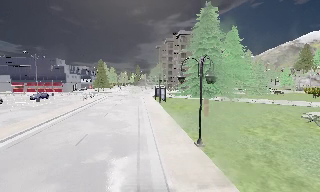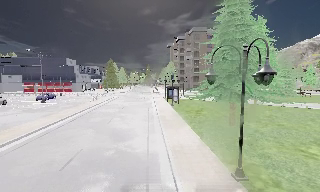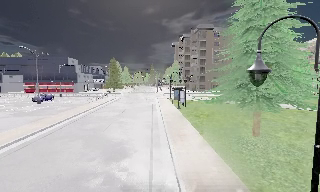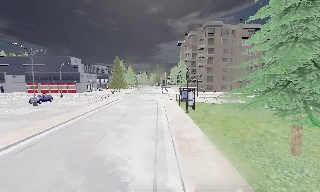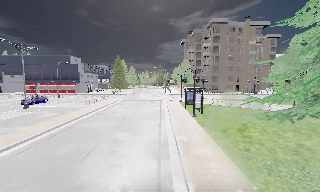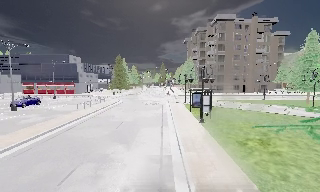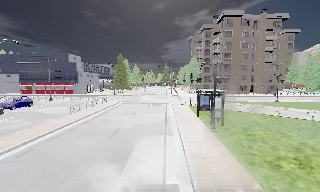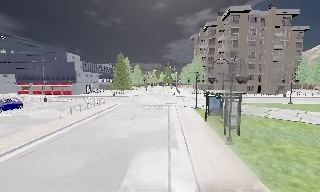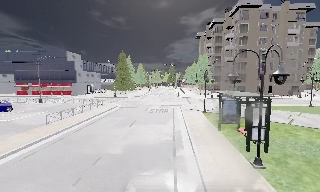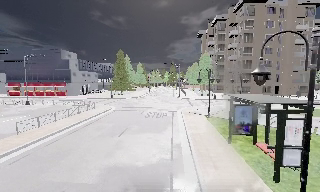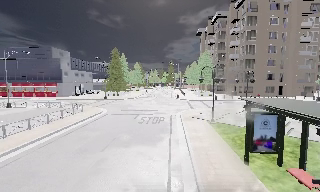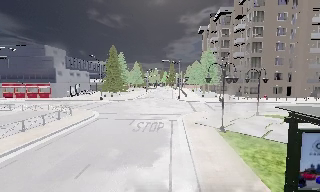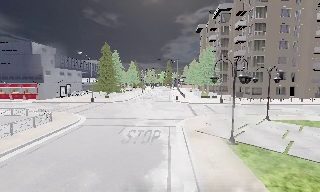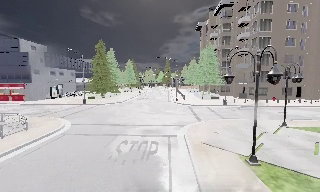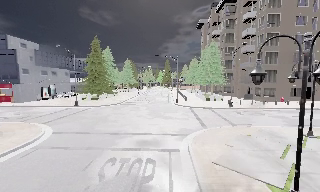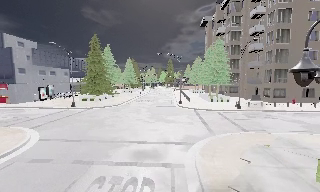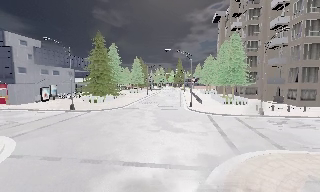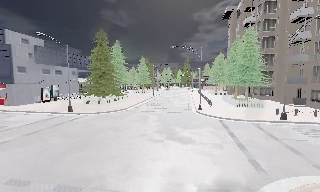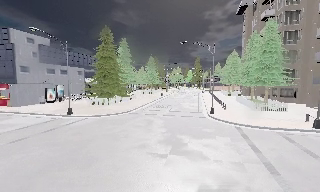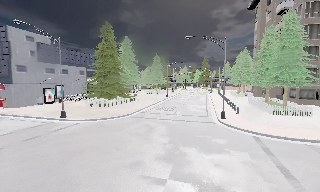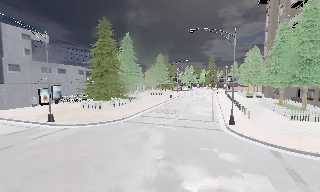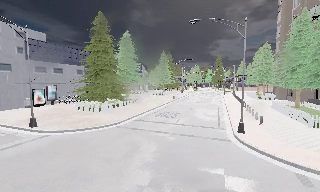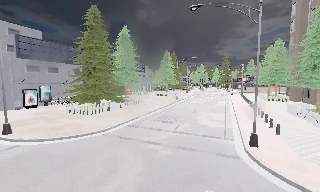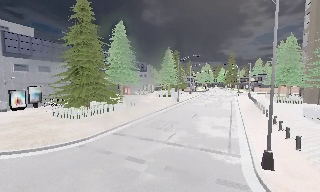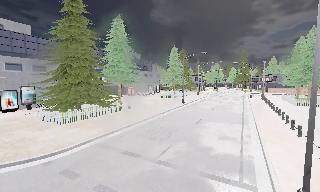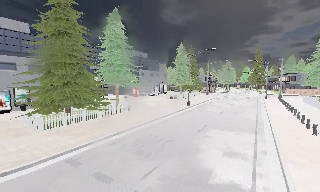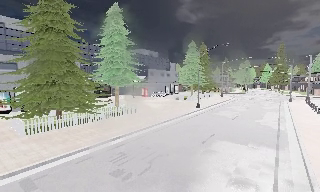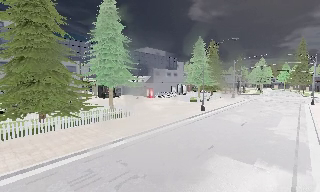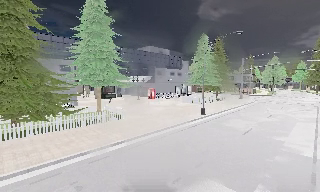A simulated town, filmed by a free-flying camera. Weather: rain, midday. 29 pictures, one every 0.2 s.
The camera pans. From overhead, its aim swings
counterclockwise.
0.0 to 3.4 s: The camera pans to its left, which is counterclockwise from overhead, by about 15 degrees. It travels forward, about 40 m, so what stands in front looms larger.
3.4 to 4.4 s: The camera pans to its left, which is counterclockwise from overhead, by about 15 degrees. It travels forward, about 10 m, so what stands in front looms larger.
4.4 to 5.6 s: The camera pans to its left, which is counterclockwise from overhead, by about 20 degrees. It travels forward and to its right, about 14 m, so what stands in front looms larger.
The film runs forward here.
